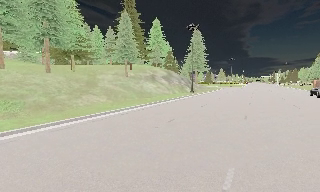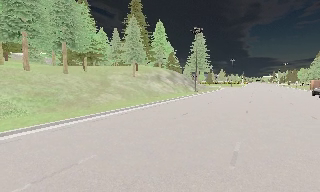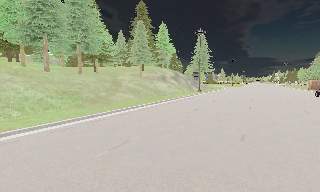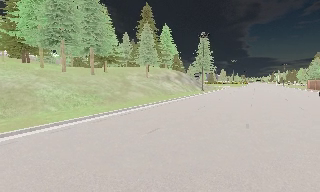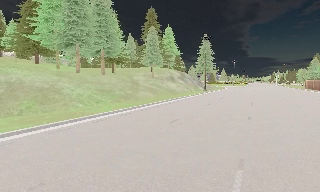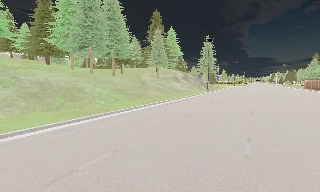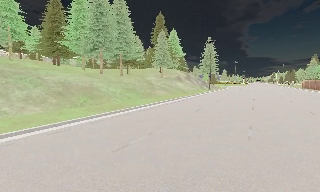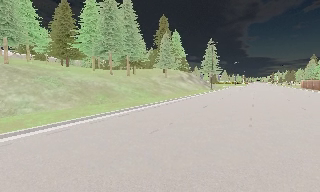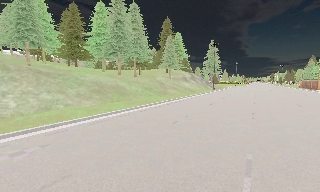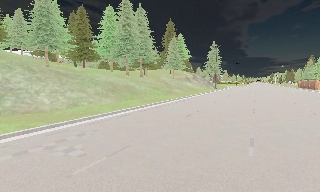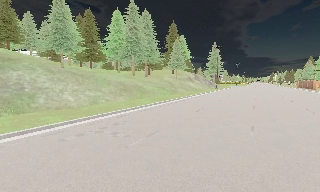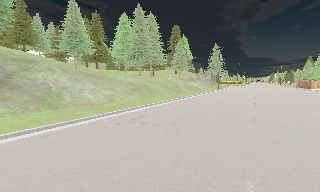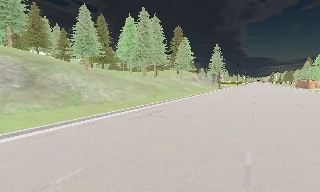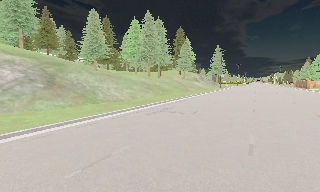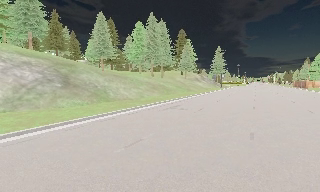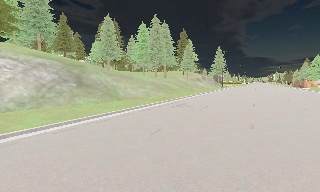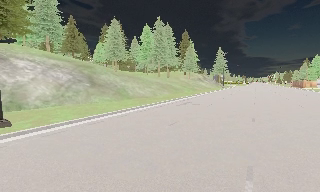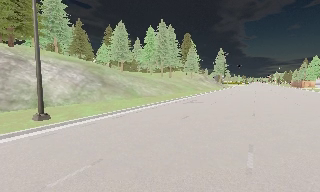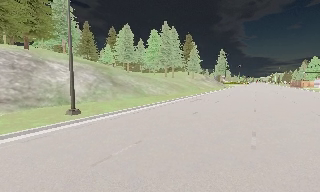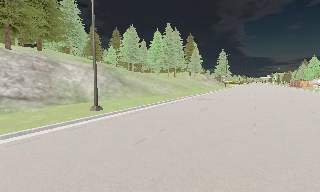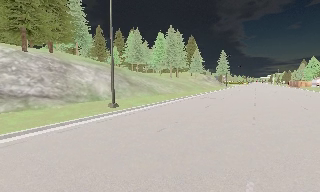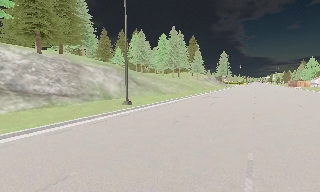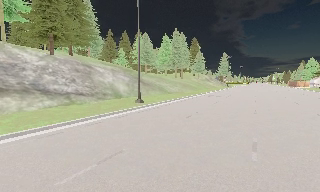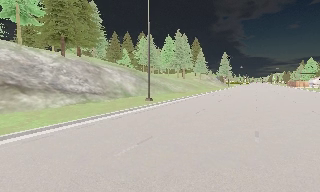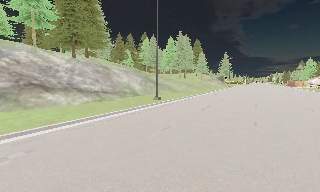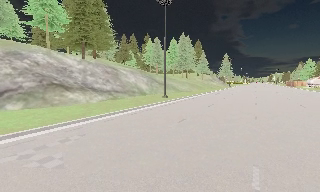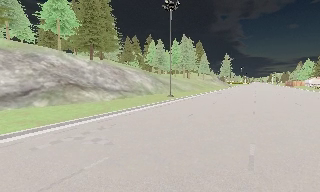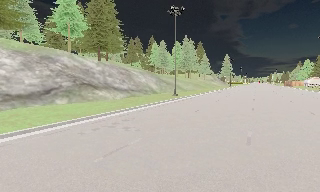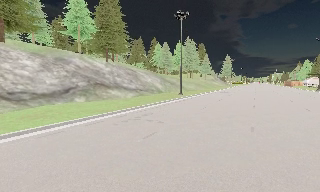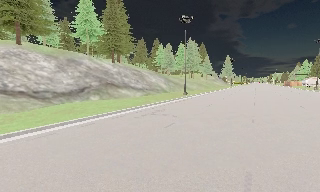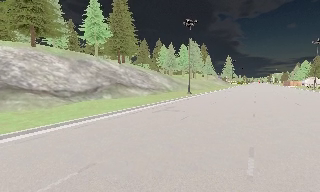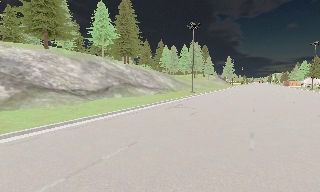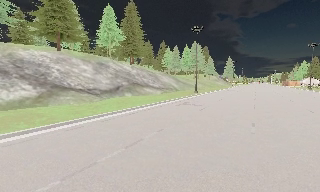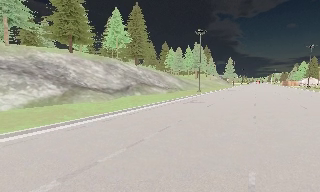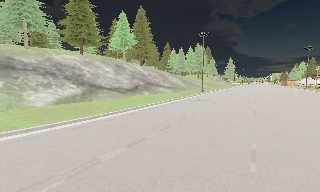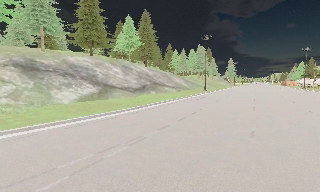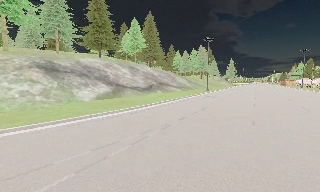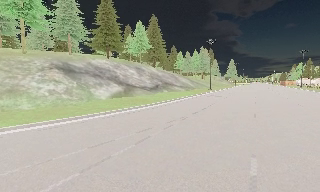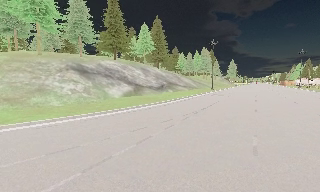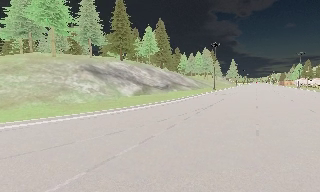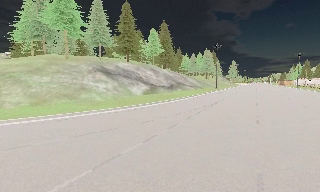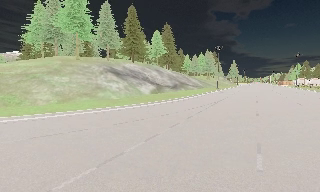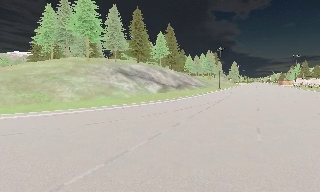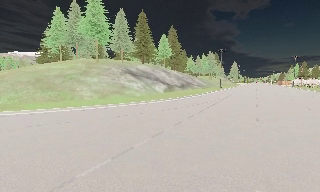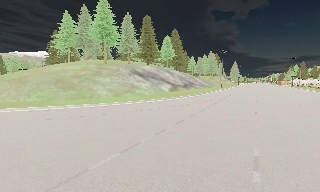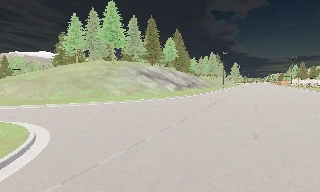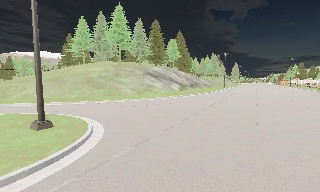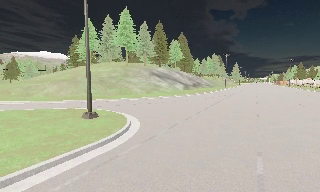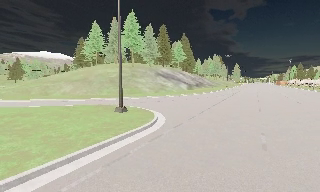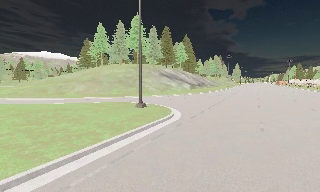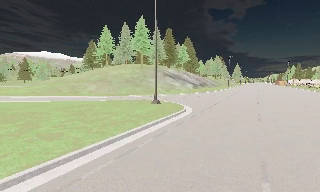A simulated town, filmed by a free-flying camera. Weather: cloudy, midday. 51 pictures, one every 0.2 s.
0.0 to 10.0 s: The camera travels backward and to its left, about 95 m, so what stands in front gets smaller.
The film runs backward here.
